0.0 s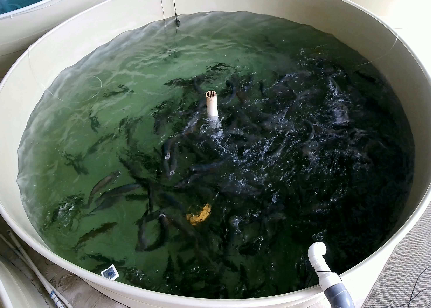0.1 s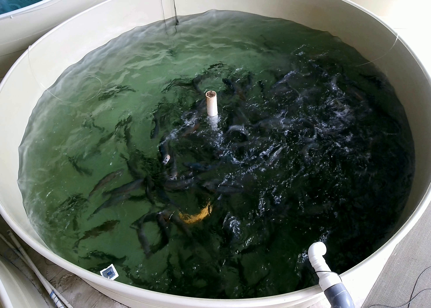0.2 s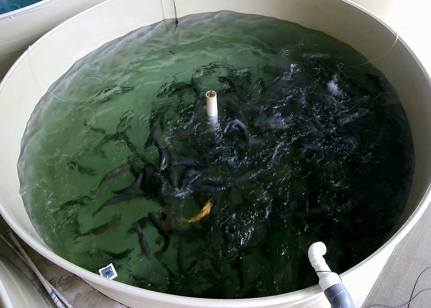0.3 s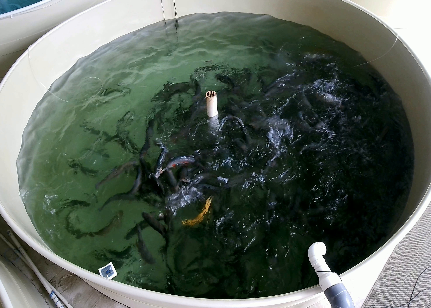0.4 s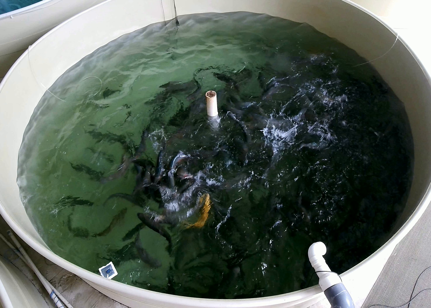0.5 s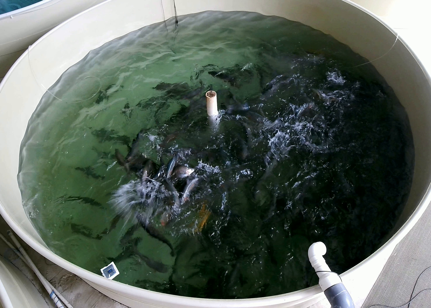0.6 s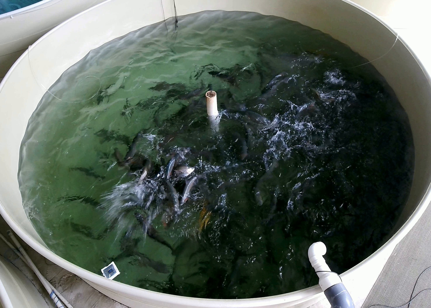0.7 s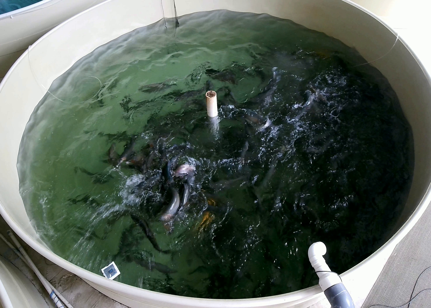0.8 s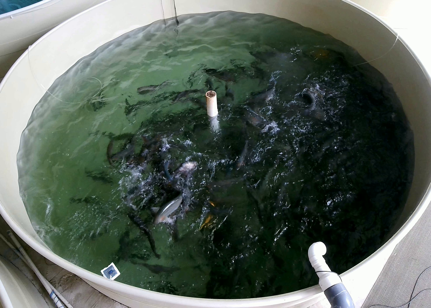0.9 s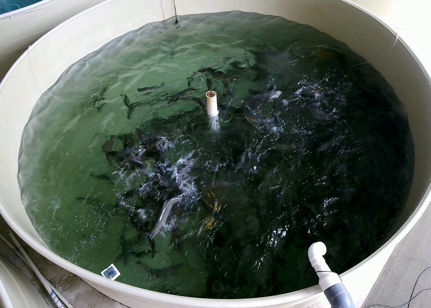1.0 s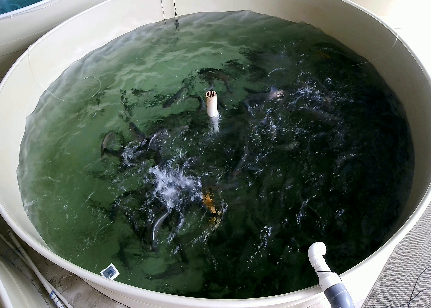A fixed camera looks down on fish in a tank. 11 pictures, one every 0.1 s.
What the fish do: Strong feeding.
